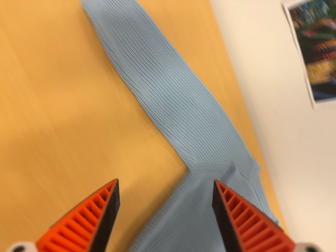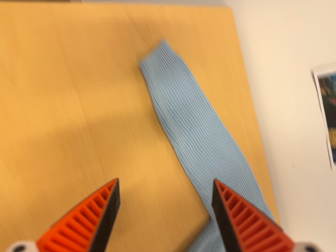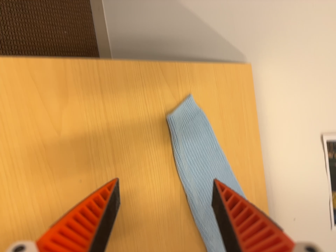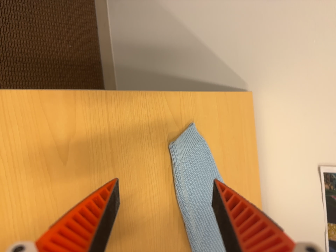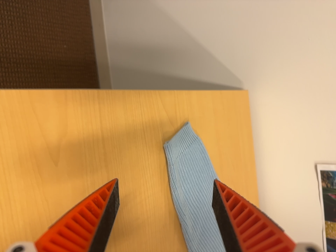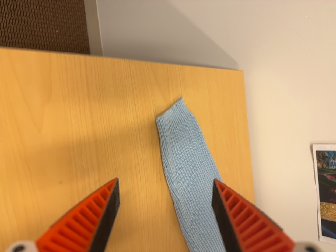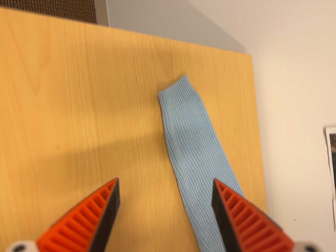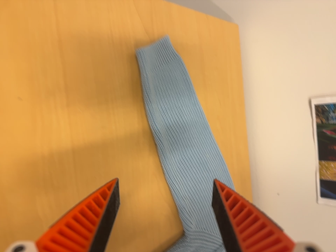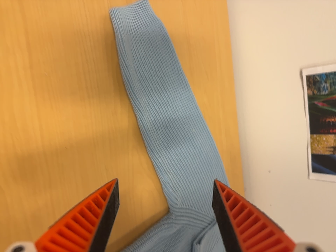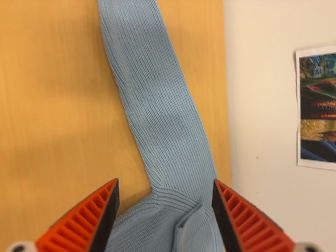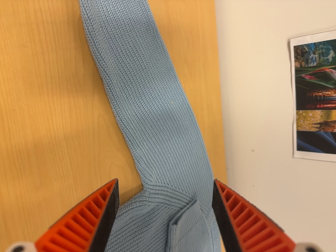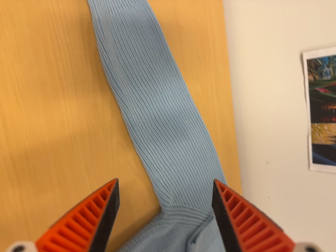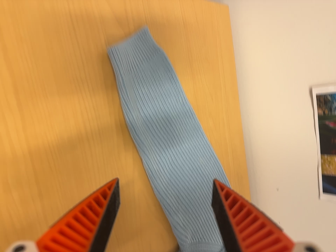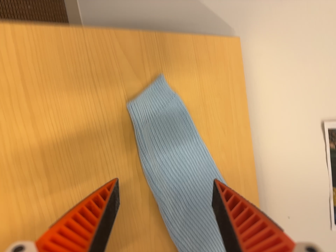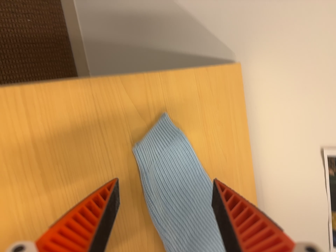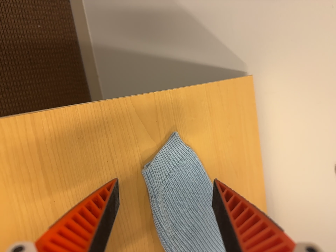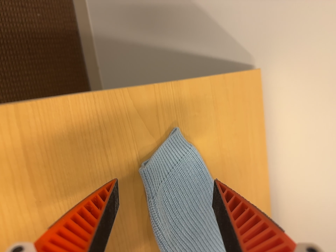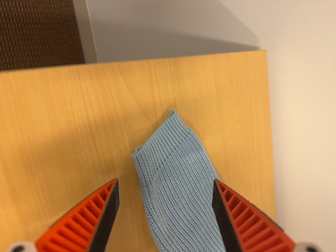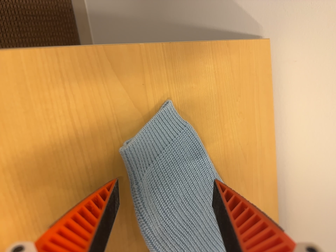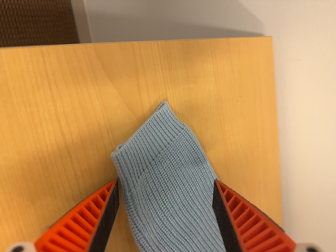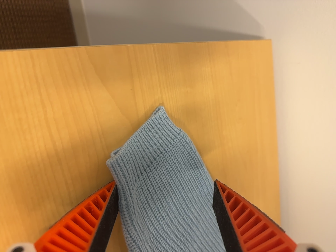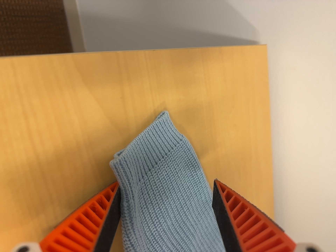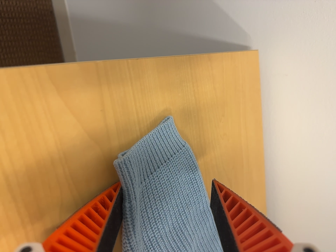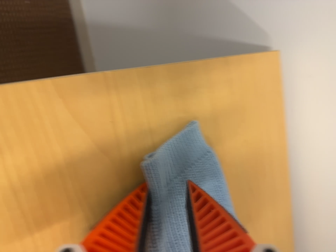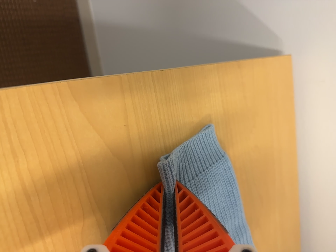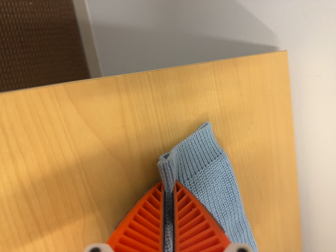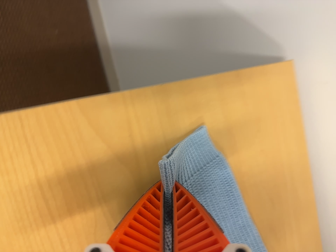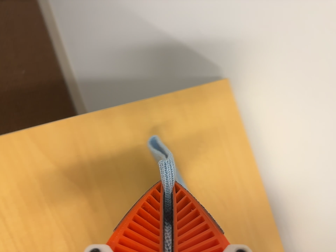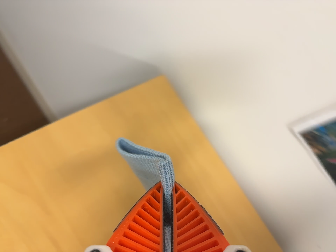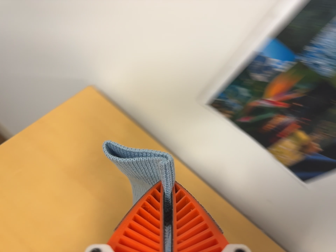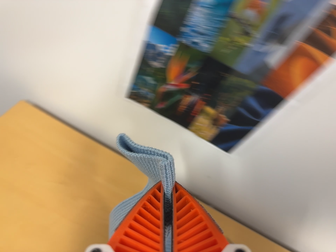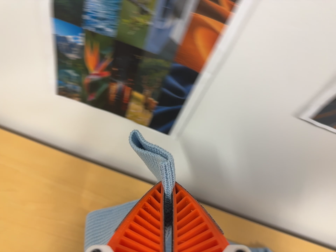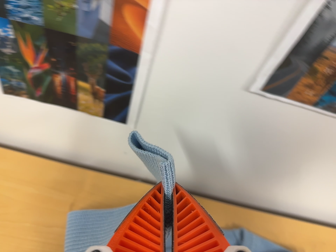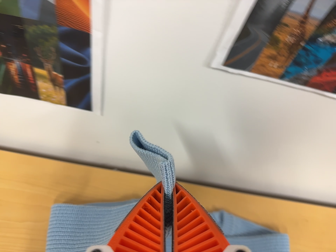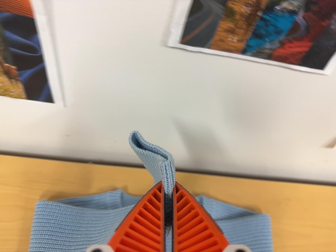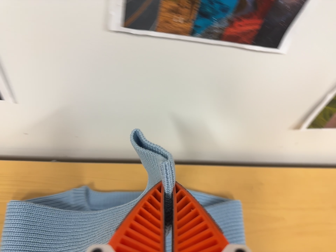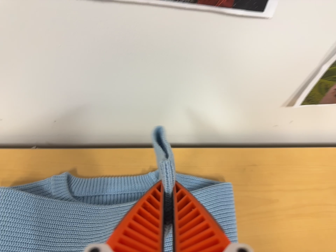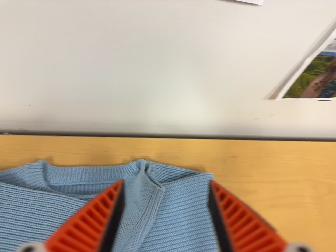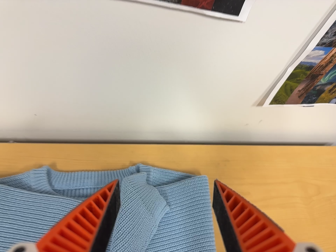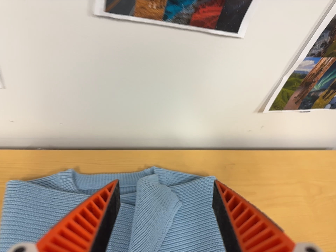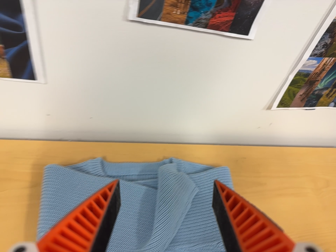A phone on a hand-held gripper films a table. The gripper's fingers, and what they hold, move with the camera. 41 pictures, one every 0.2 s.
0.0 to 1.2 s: The camera travels to its left and toward the top of its view, about 9 cm, so close, fixed things drift to the right. Its aim tips toward the top of its view by about 10 degrees, and the scene shifts downward. It rolls about its line of sight by about 15 degrees, and the scene rotates clockwise.
1.2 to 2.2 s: The camera travels forward, toward the bottom of its view and to its right, about 12 cm, so what stands in front looms larger.
2.2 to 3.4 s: The camera travels toward the top of its view, about 20 cm, so close, fixed things drift downward.
3.4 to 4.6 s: The camera travels forward and to its right, about 9 cm, so what stands in front looms larger.
4.6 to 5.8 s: The camera travels to its right and backward, about 28 cm, so close, fixed things drift to the left. Its aim tips toward the top of its view by about 15 degrees. It rolls about its line of sight by about 40 degrees, and the scene rotates counterclockwise.
5.8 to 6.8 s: The scene slides to the left, as the camera pans about 10 degrees to its right. It travels to its right, about 32 cm, so close, fixed things drift to the left. It rolls about its line of sight by about 35 degrees, and the scene rotates counterclockwise.
6.8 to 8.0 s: The camera travels toward the bottom of its view and backward, about 12 cm, so close, fixed things drift upward.
The film runs forward here.
